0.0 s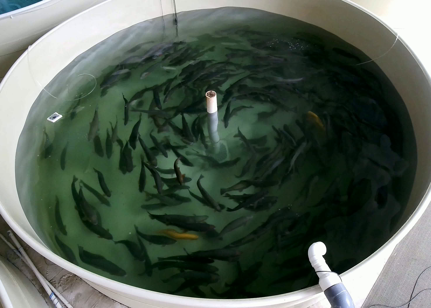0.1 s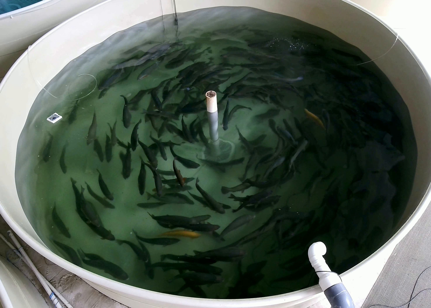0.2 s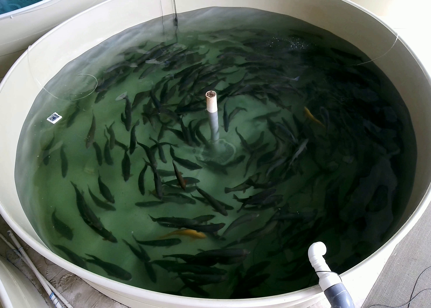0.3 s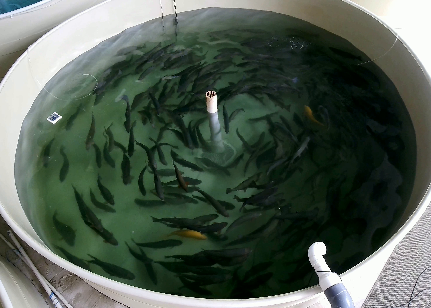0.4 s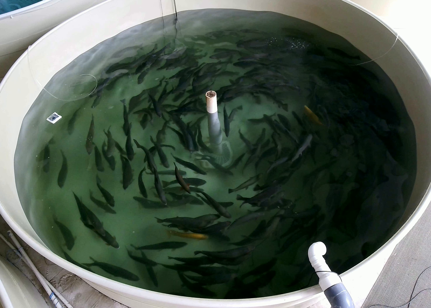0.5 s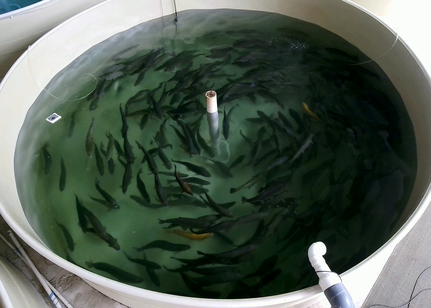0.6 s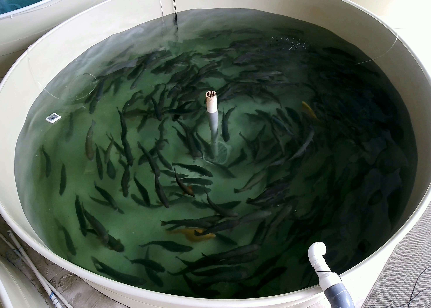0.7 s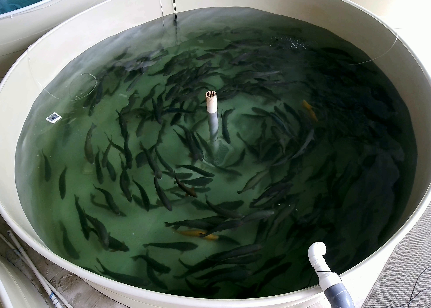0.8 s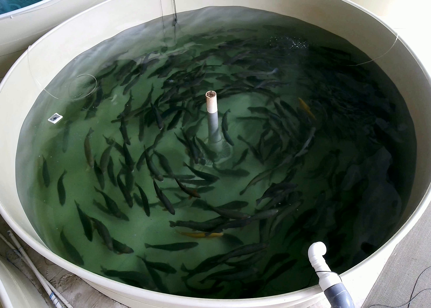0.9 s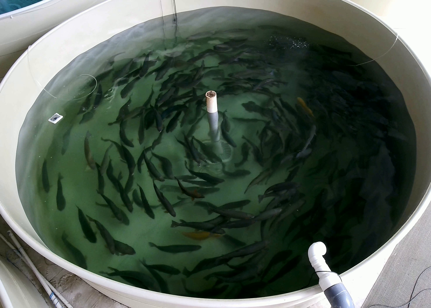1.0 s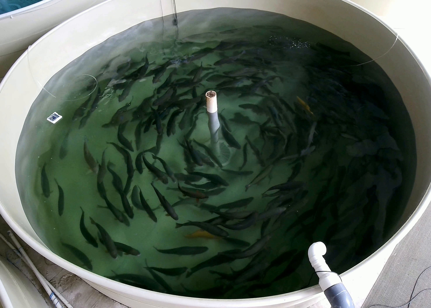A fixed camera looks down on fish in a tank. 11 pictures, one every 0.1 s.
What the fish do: Normal cruising.
